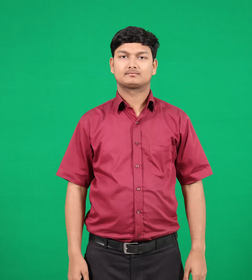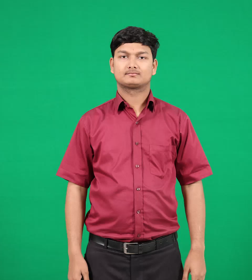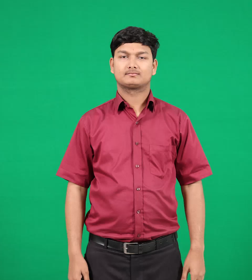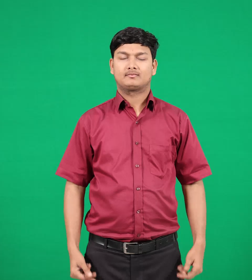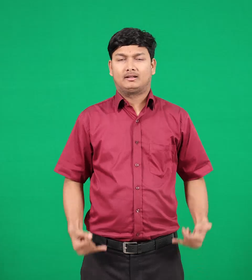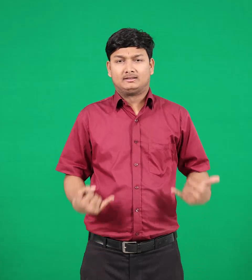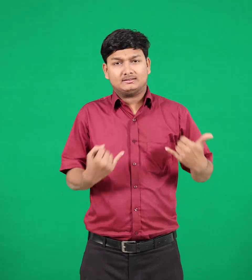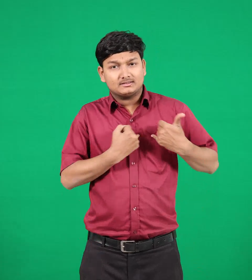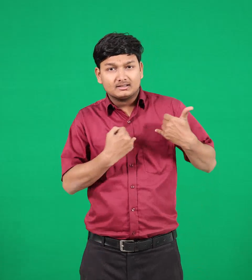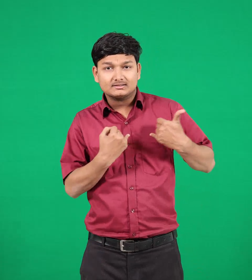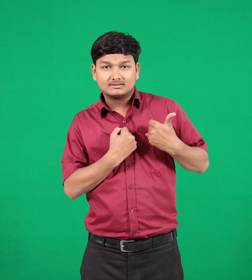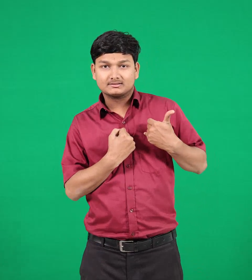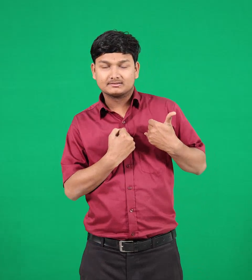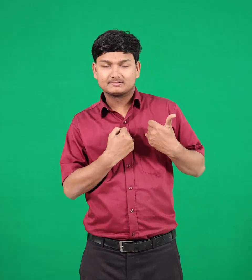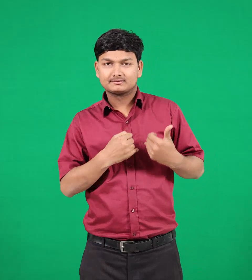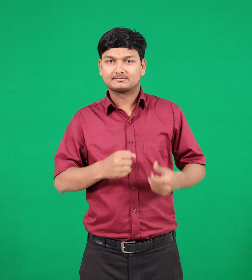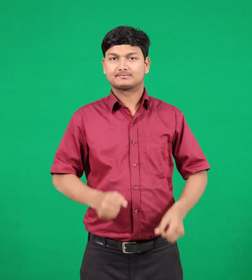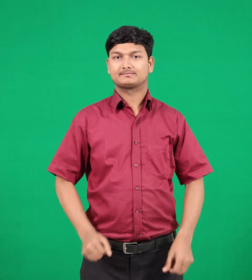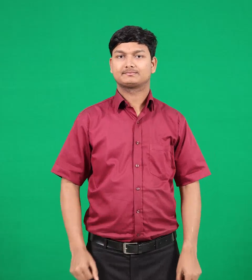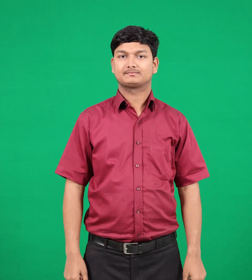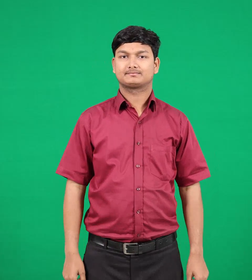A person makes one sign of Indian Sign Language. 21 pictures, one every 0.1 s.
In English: sin
